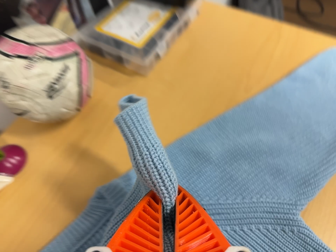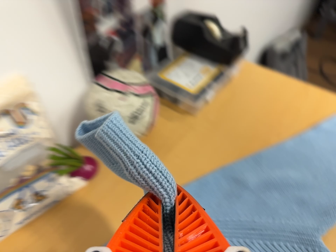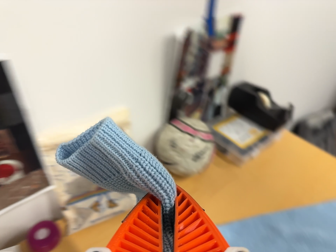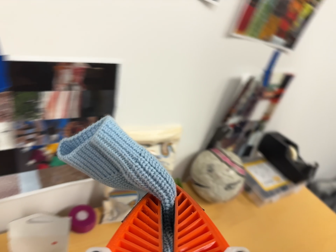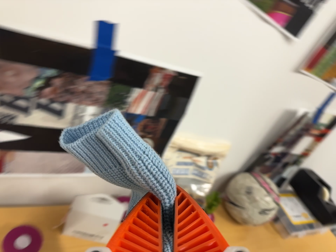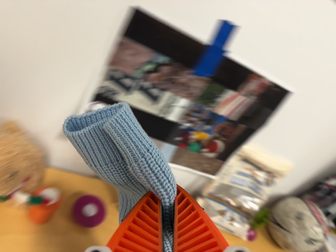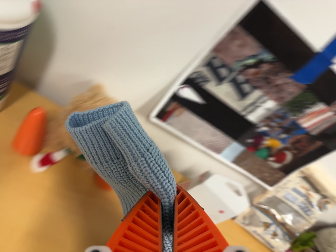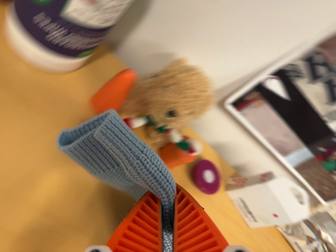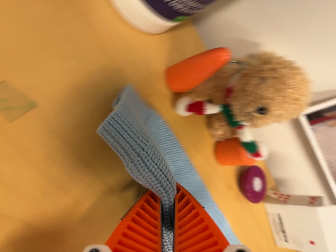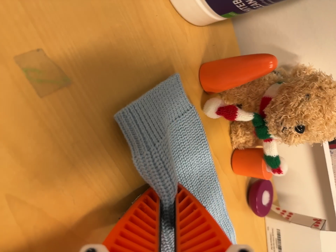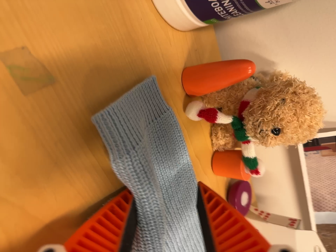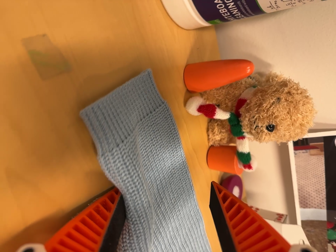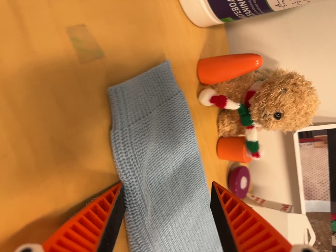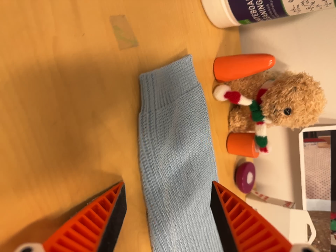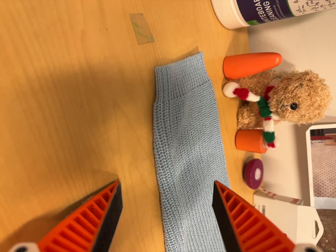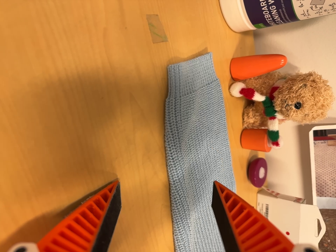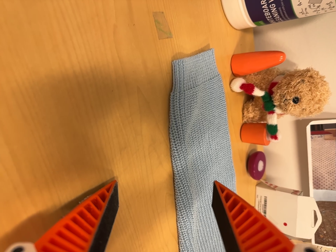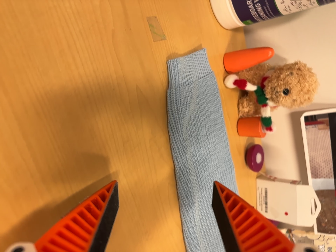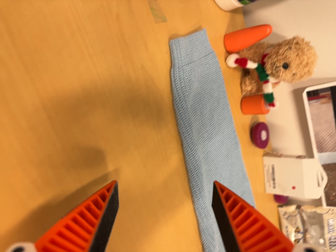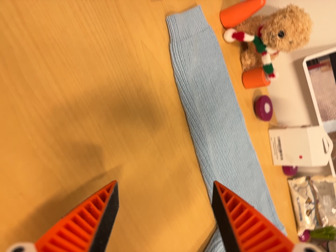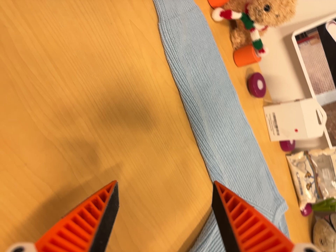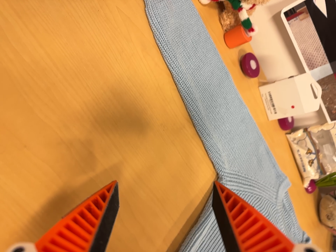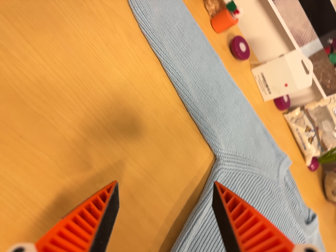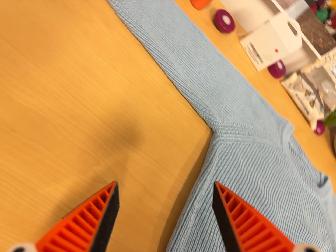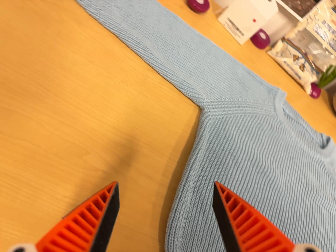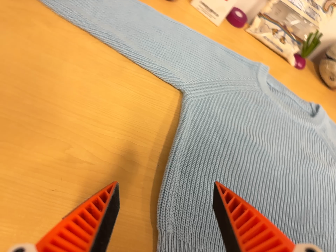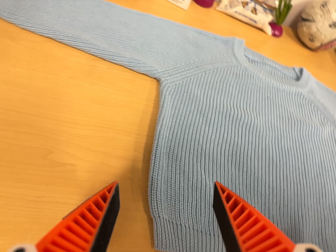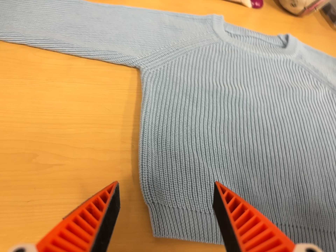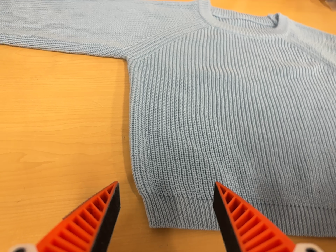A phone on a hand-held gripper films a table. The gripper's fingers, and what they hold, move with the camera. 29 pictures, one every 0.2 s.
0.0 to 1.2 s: The camera pans to its left by about 25 degrees. It travels to its left and backward, about 60 cm, so close, fixed things drift to the right. Its aim tips toward the top of its view by about 30 degrees, and the scene shifts downward. It rolls about its line of sight by about 70 degrees, and the scene rotates clockwise.
1.2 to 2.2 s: The camera travels to its left, about 18 cm, so close, fixed things drift to the right. It rolls about its line of sight by about 40 degrees, and the scene rotates clockwise.
2.2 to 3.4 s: The camera travels backward, toward the bottom of its view and to its left, about 14 cm, so what stands in front gets smaller.
3.4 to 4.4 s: The camera travels toward the bottom of its view and backward, about 14 cm, so close, fixed things drift upward. It rolls about its line of sight by about 20 degrees, and the scene rotates counterclockwise.
4.4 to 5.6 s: The camera travels to its right and toward the bottom of its view, about 20 cm. It rolls about its line of sight by about 50 degrees, and the scene rotates counterclockwise.
The film runs backward here.
